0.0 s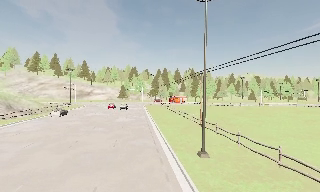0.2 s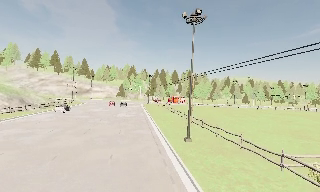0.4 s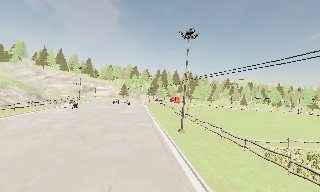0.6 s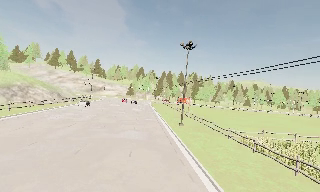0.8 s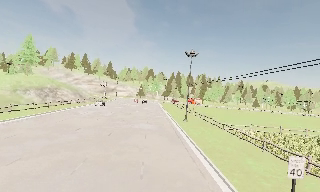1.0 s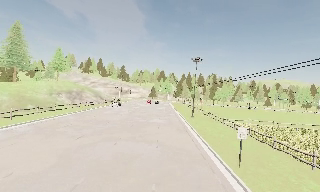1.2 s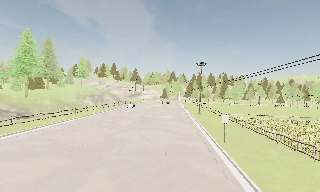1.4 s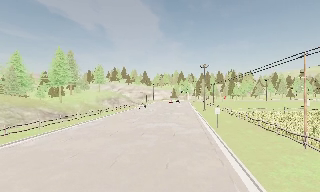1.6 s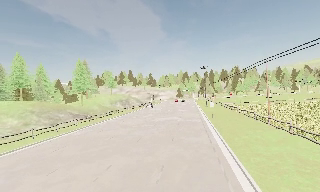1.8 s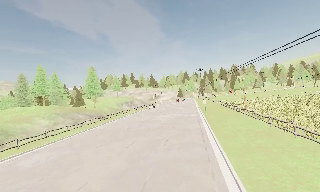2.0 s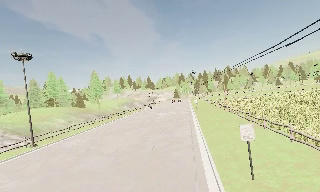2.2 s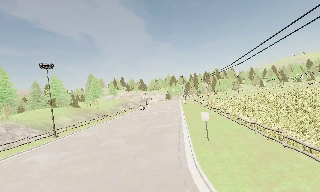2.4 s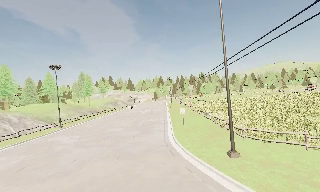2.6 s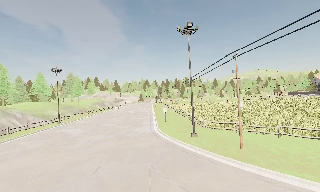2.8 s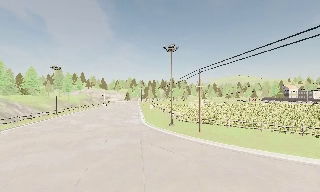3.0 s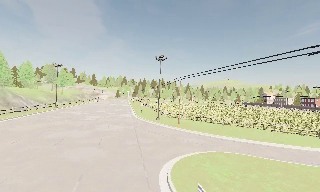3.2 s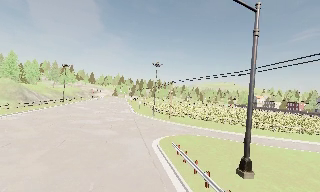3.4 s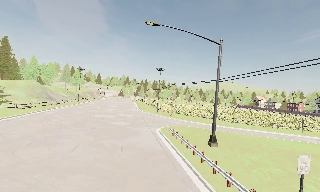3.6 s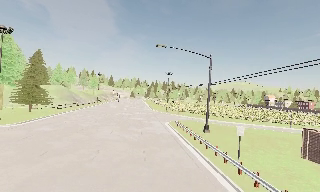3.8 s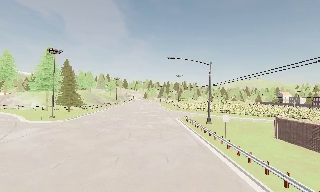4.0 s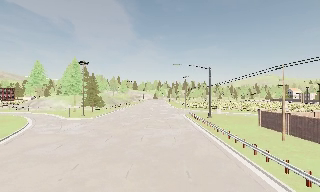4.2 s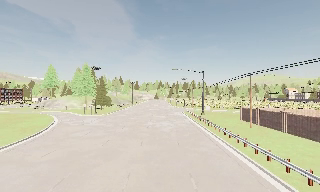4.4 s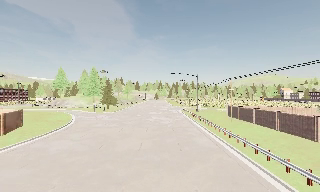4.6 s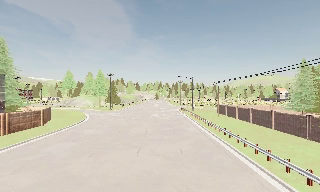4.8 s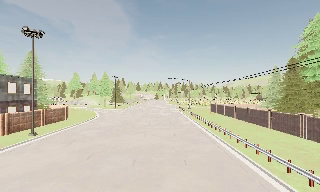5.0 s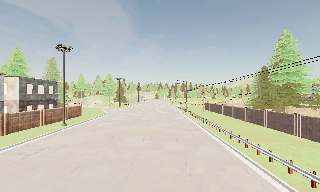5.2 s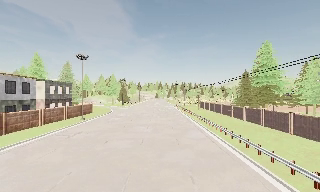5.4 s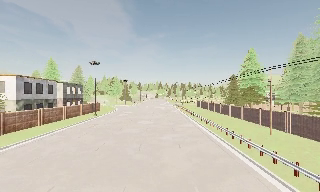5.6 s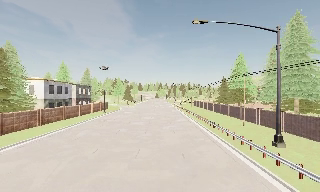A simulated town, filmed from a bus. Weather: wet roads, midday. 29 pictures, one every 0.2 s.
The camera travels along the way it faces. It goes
backward.
0.0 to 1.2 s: The camera pans to its left, which is counterclockwise from overhead, by about 15 degrees. It travels backward, about 25 m, so what stands in front gets smaller.
1.2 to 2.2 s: The camera travels backward, about 30 m, so what stands in front gets smaller. It leans over to its right by about 10 degrees, and the scene rotates counterclockwise.
2.2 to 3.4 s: The camera swings to its right by about 20 degrees, and the scene slides to the left. It travels backward, about 35 m, so what stands in front gets smaller. It leans over to its left by about 10 degrees, and the scene rotates clockwise.
3.4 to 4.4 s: The scene slides to the right, as the camera pans about 10 degrees to its left. It travels backward, about 30 m, so what stands in front gets smaller.
4.4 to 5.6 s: The camera travels backward, about 35 m, so what stands in front gets smaller.
The film runs backward here.
